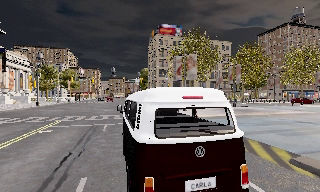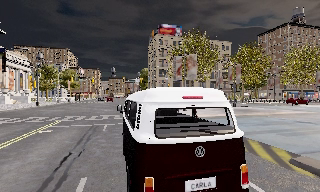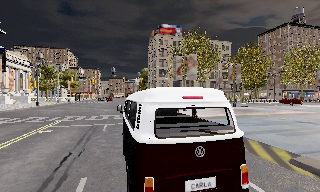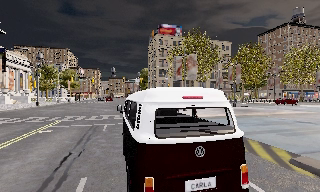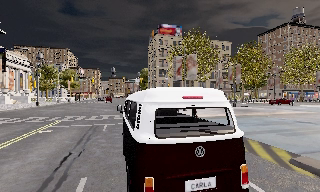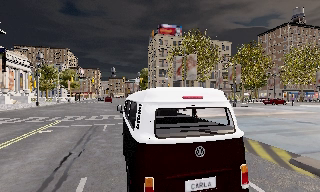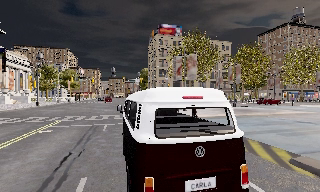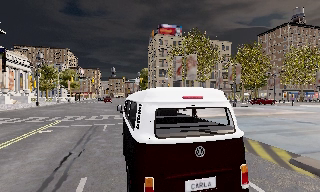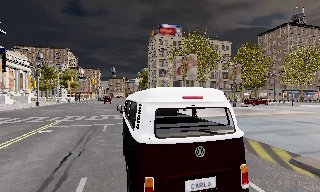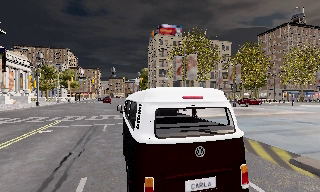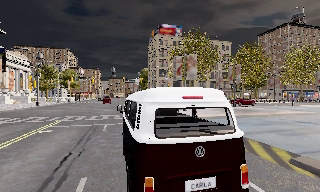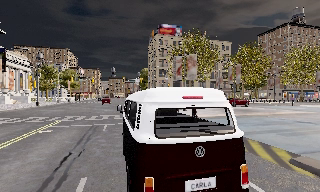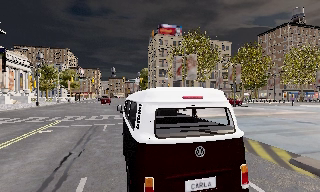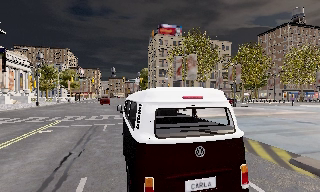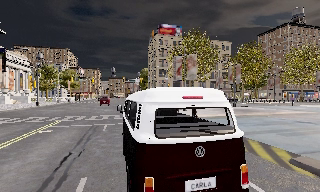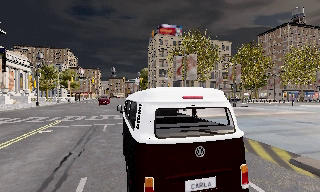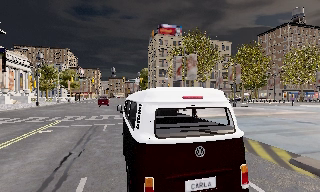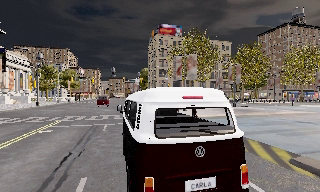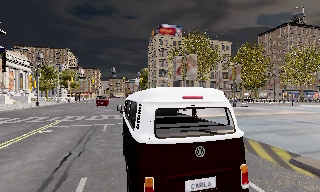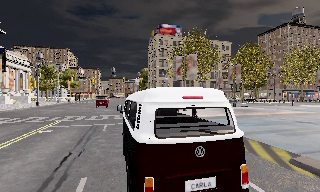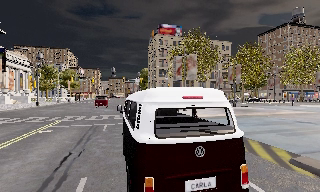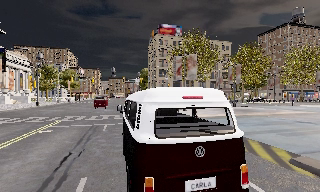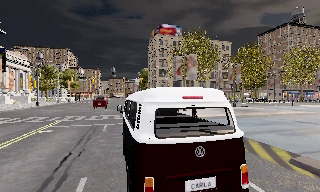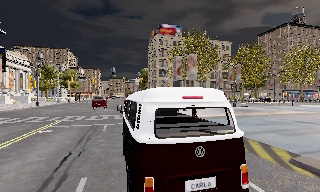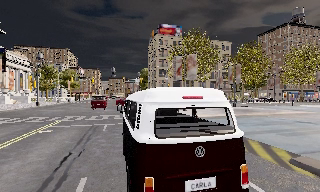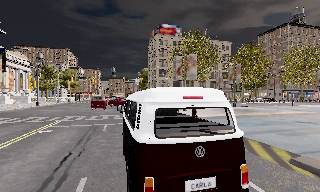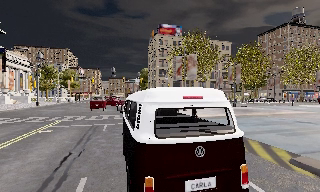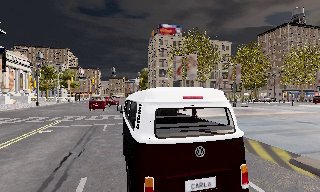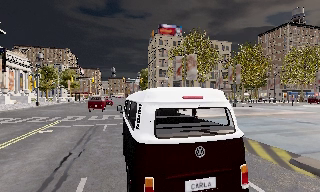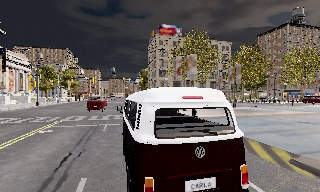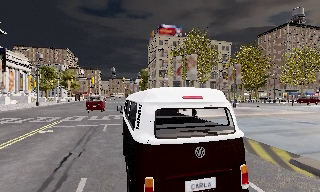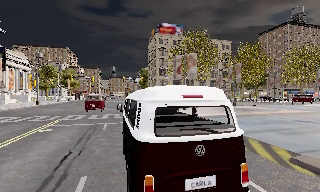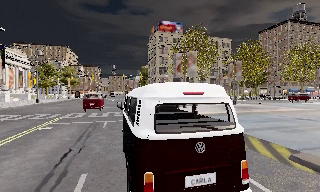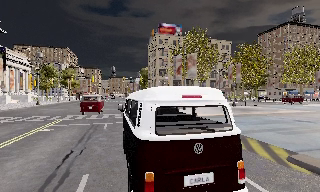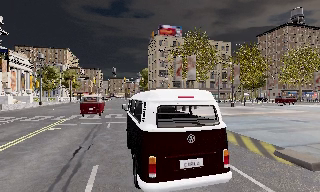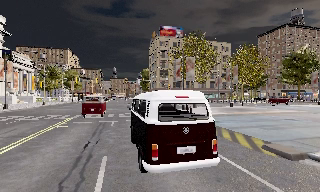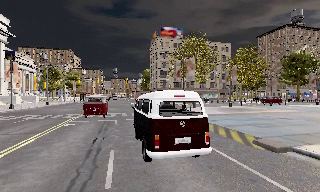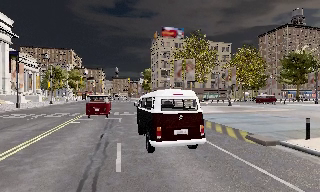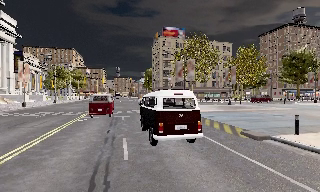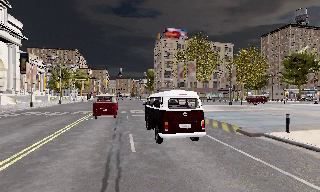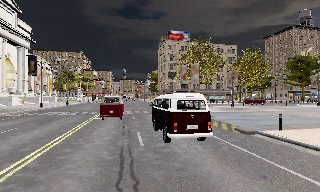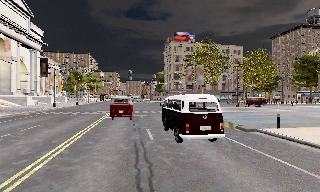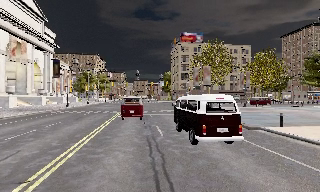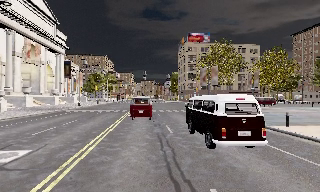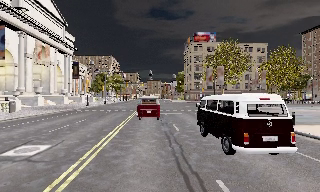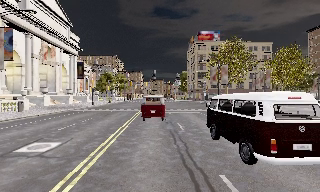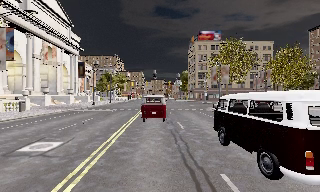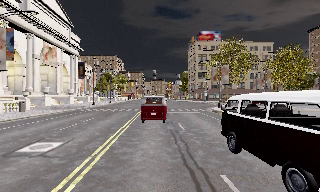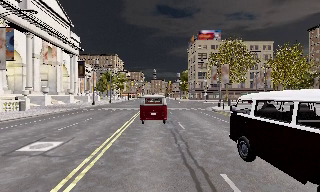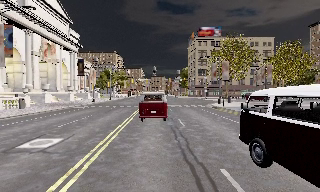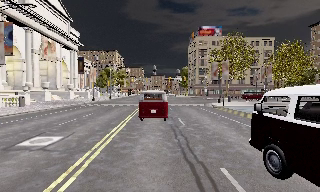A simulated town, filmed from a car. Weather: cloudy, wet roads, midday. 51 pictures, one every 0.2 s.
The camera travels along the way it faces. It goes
backward.
0.0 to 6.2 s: The camera keeps its place and its aim.
6.2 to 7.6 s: The camera travels backward, about 3.5 m, so what stands in front gets smaller. It gains speed.
7.6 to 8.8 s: The scene slides to the right, as the camera pans about 10 degrees to its left. It travels backward, about 4.5 m, so what stands in front gets smaller.
8.8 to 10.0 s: The camera shifts only a little, or ends up much as it began.
The film runs backward here.
